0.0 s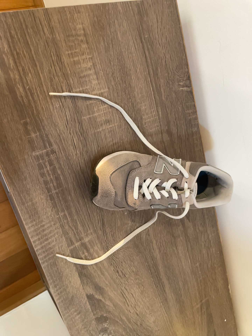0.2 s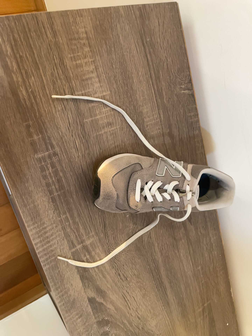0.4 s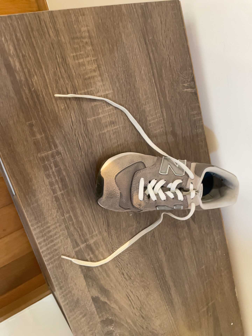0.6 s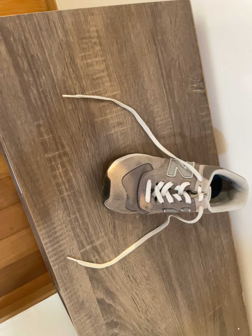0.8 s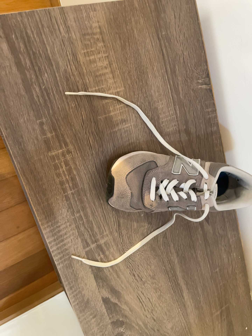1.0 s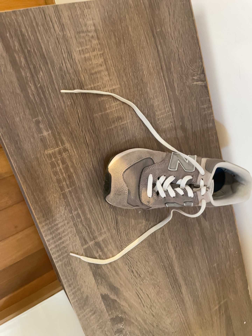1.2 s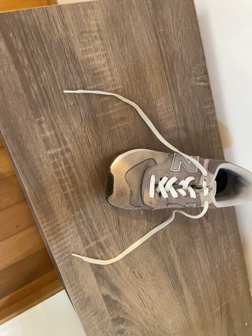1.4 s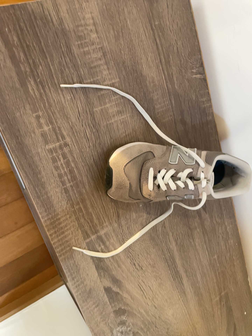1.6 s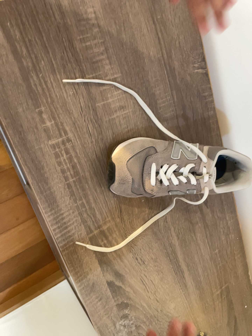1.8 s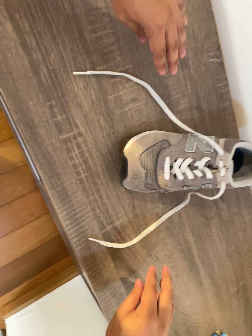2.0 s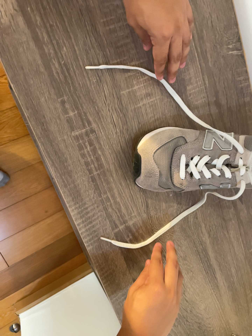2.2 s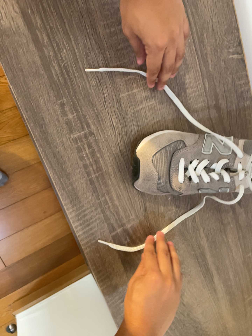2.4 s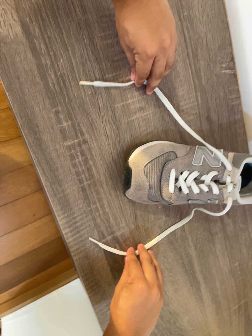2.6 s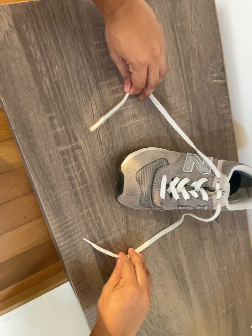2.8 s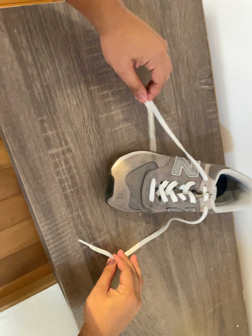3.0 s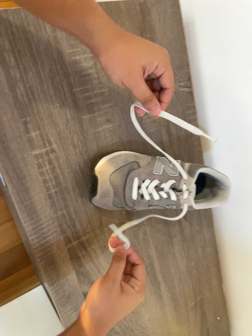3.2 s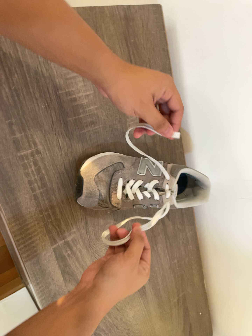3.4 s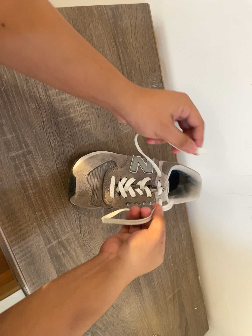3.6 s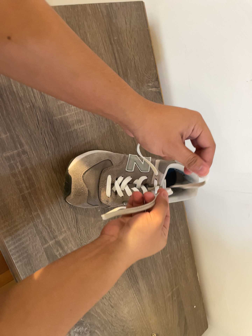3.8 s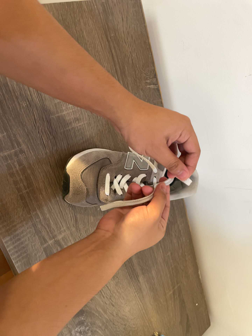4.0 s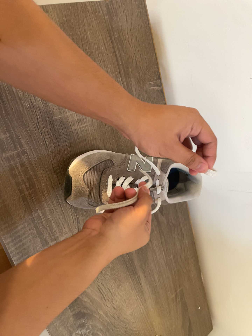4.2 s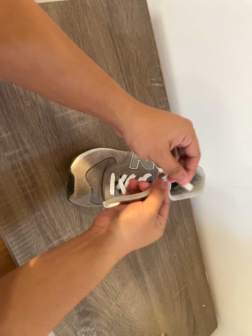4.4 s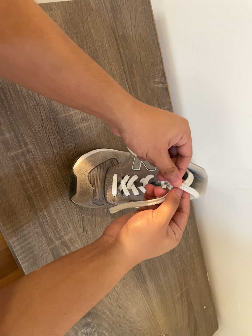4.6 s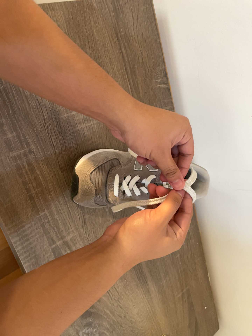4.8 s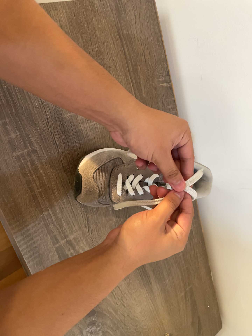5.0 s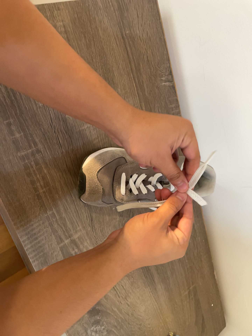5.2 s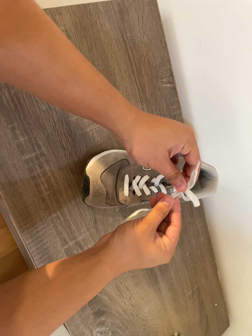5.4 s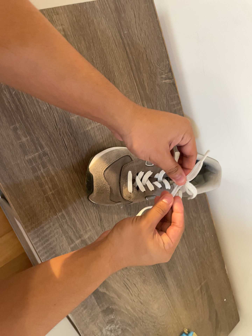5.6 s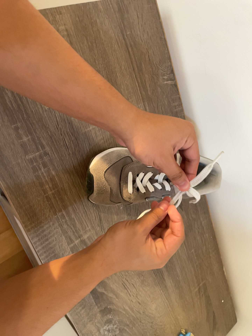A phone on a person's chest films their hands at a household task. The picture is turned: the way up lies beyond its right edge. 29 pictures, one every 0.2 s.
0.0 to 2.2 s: The camera shifts only a little, or ends up much as it began.
2.2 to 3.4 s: The scene slides to the left, as the camera pans about 15 degrees to its right. It travels backward, about 6 cm, so what stands in front gets smaller.
3.4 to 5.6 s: The camera shifts only a little, or ends up much as it began.
The film runs forward here.
